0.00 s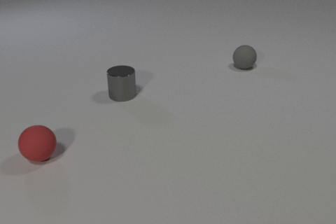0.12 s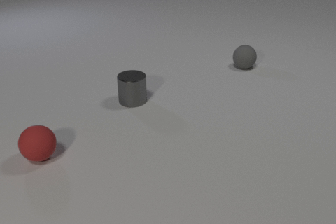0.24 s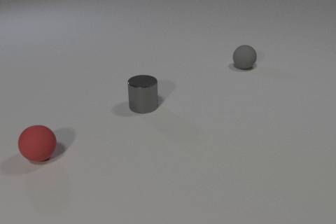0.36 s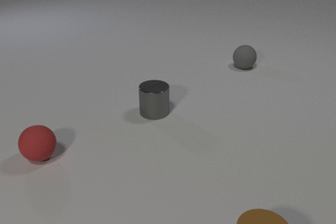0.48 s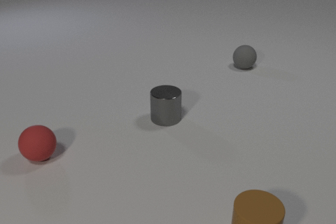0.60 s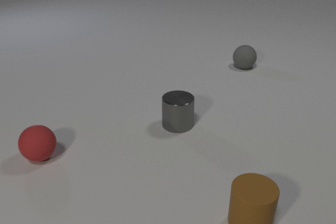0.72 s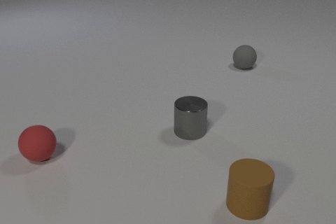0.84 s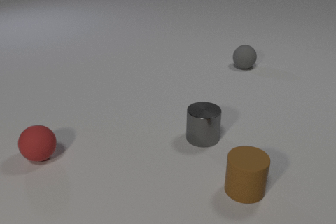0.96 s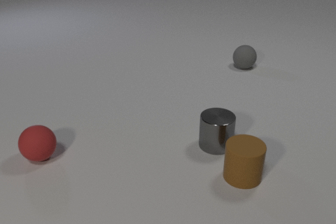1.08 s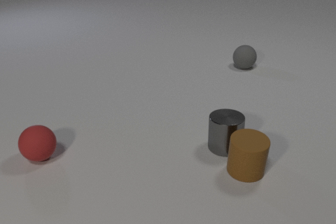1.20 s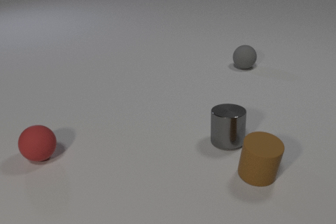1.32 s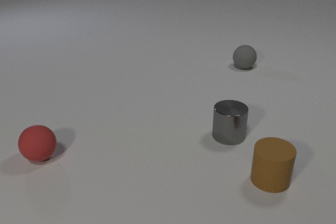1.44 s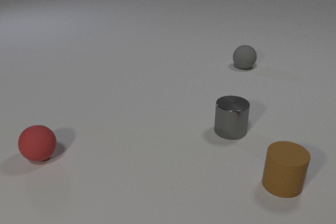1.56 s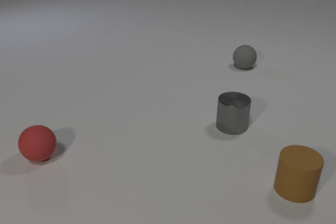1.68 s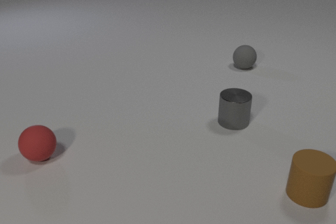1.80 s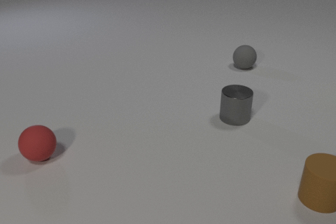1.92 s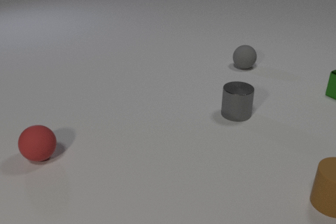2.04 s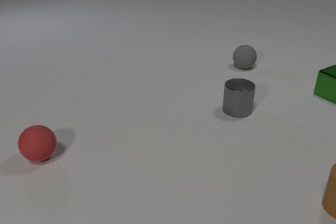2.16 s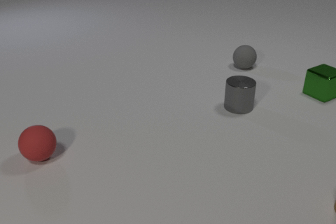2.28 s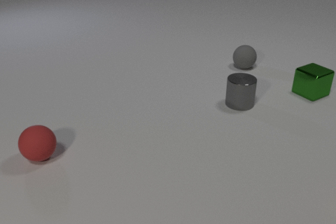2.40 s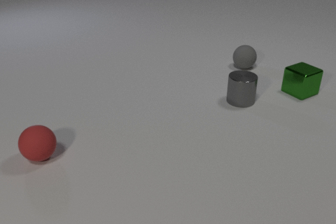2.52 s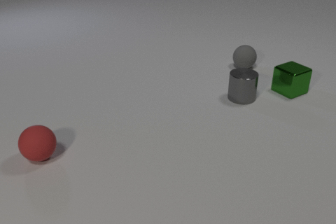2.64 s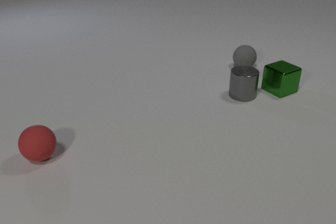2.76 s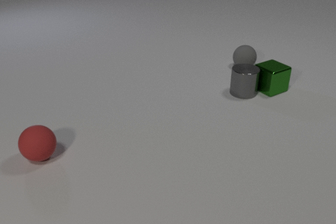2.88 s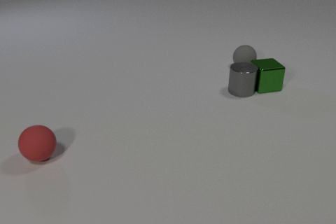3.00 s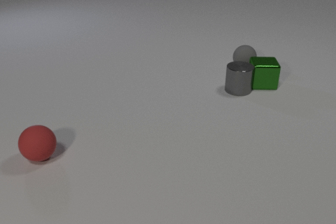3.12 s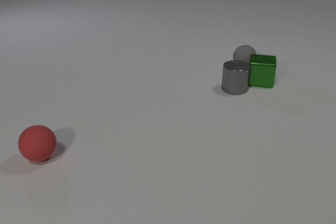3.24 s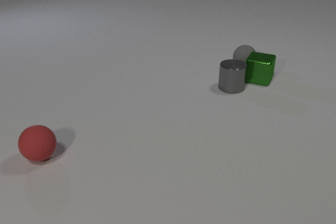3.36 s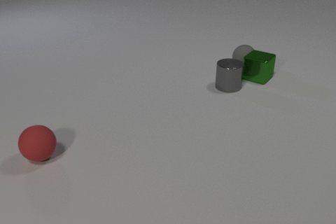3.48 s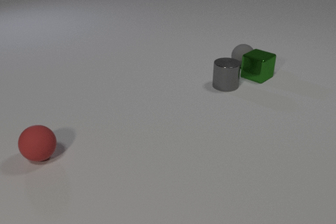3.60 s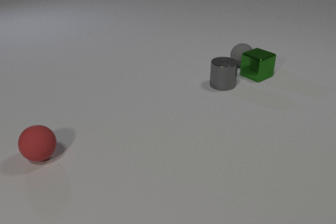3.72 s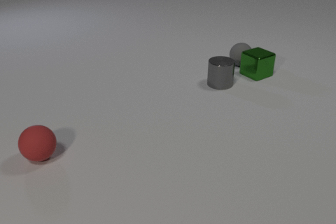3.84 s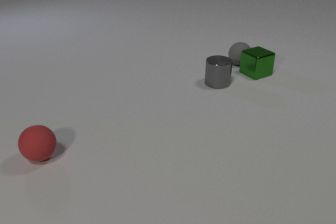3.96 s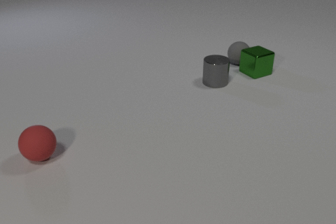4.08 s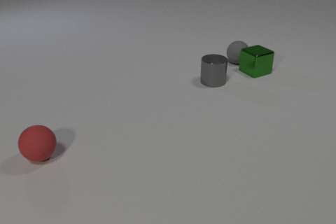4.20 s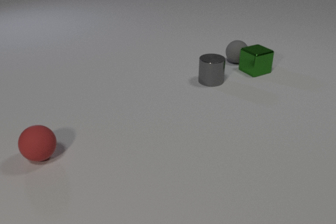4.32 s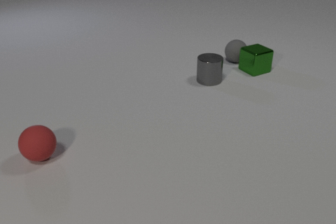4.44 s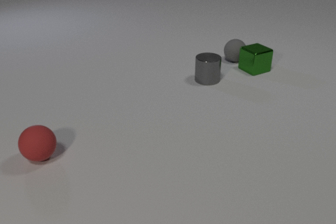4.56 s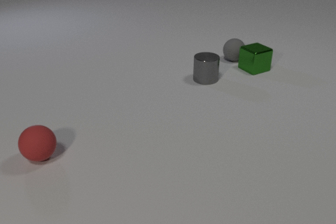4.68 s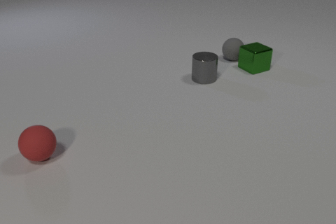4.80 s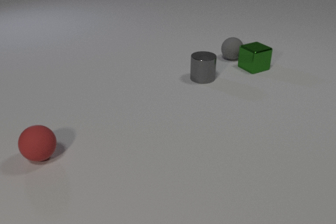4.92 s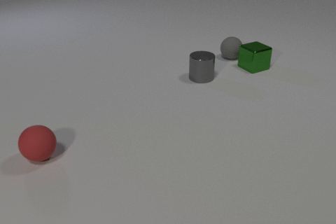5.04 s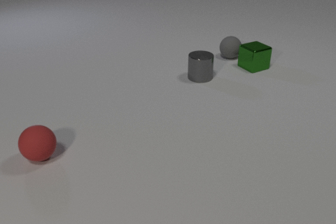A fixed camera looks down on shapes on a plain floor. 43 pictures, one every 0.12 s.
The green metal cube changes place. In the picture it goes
to the left.
The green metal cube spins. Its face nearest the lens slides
to the left.
0.00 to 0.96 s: The brown rubber cylinder comes in at the bottom edge, slides away from the camera. The gray metal cylinder slides toward the camera and to the right.
0.96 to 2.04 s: The brown rubber cylinder slides to the right. The gray metal cylinder slides away from the camera. The green metal cube comes in at the right edge, slides to the left. The brown rubber cylinder and the gray metal cylinder collide.
2.04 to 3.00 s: The brown rubber cylinder slides to the right, leaves at the right edge. The gray metal cylinder slides away from the camera. The green metal cube slides to the left, spins clockwise seen from above by about 30 degrees, its near face sliding to the left. The gray metal cylinder and the green metal cube collide.
3.00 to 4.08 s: The gray metal cylinder slides to the left and away from the camera. The green metal cube slides away from the camera, spins so that its near face slides to the left, clockwise seen from above. The gray rubber sphere rolls away from the camera and to the left. The green metal cube and the gray rubber sphere collide.
4.08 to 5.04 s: The gray metal cylinder slides to the left and away from the camera. The green metal cube slides away from the camera. The gray rubber sphere rolls away from the camera and to the left.
What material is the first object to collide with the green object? metal.
How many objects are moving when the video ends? 3.
What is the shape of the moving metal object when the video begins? cylinder.
